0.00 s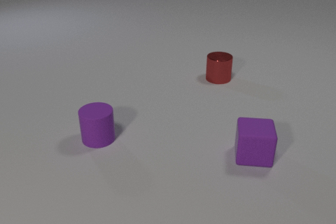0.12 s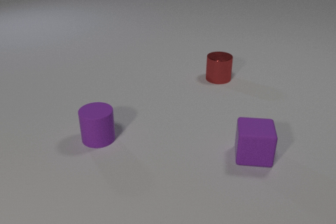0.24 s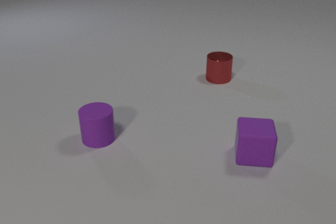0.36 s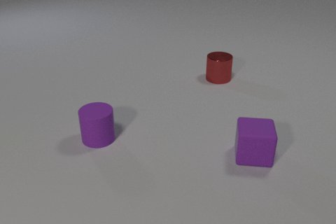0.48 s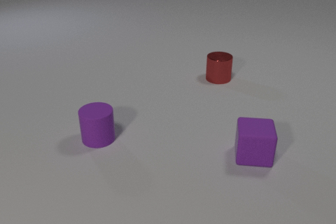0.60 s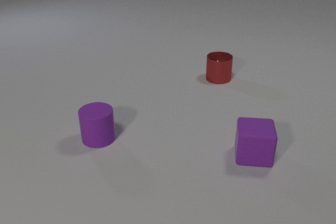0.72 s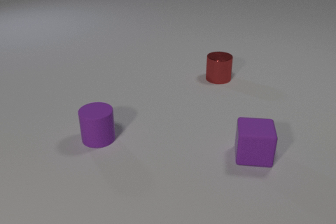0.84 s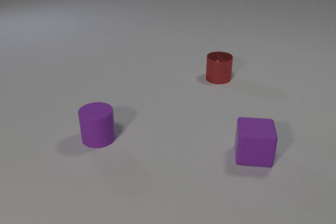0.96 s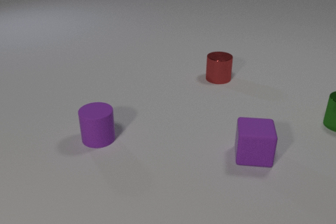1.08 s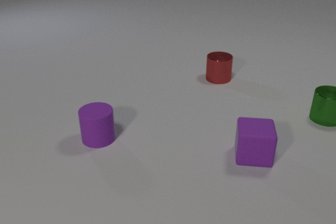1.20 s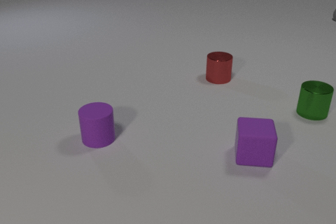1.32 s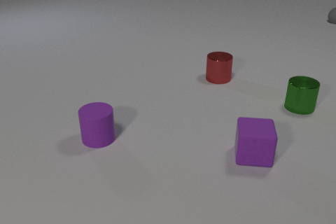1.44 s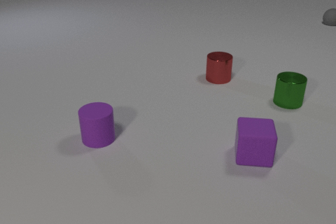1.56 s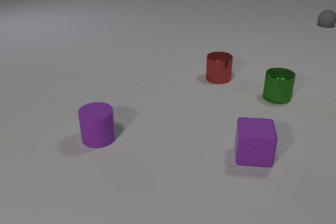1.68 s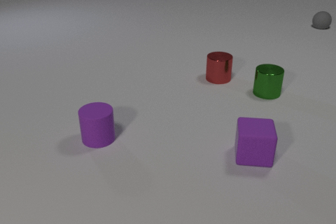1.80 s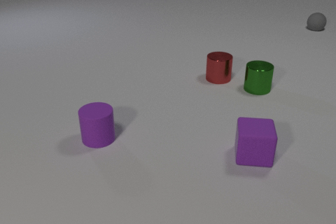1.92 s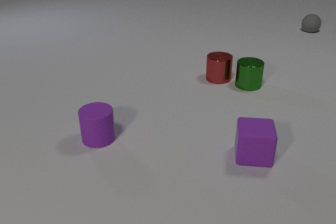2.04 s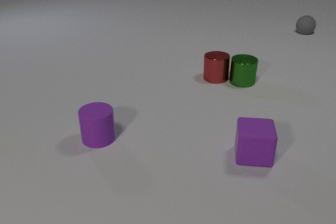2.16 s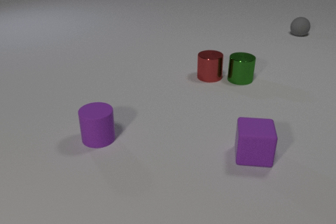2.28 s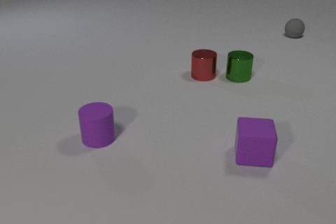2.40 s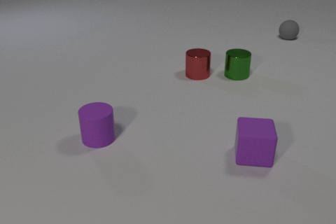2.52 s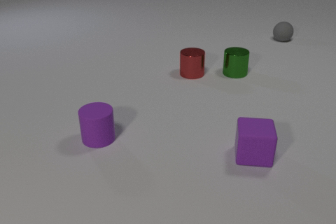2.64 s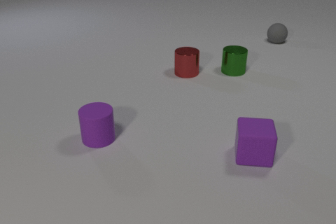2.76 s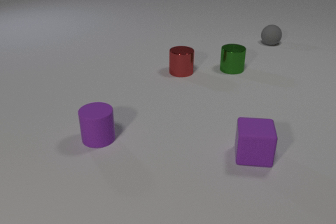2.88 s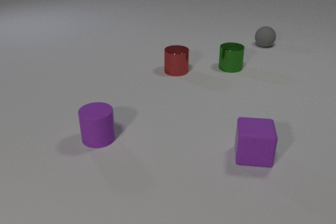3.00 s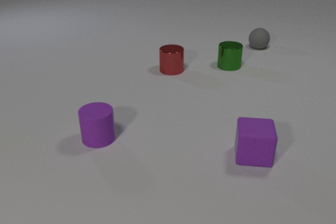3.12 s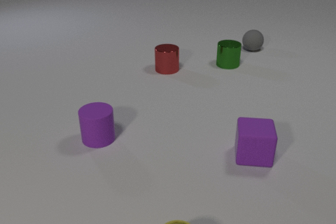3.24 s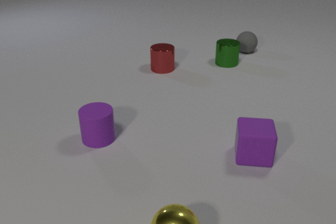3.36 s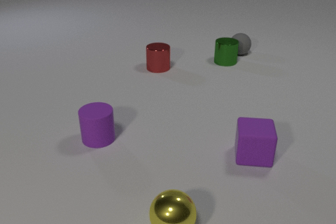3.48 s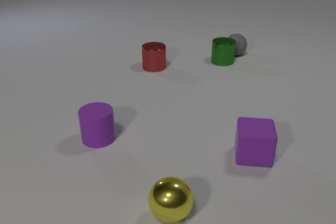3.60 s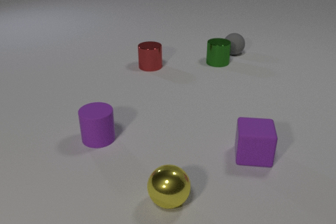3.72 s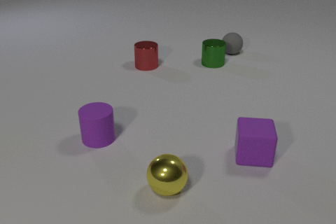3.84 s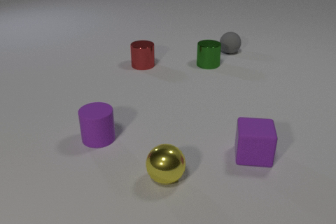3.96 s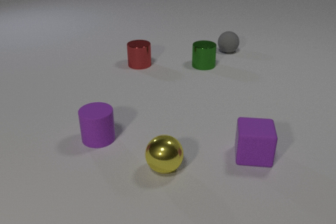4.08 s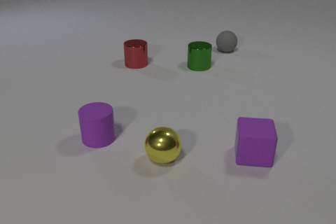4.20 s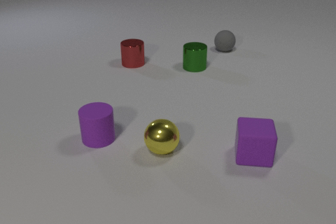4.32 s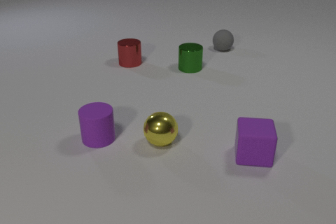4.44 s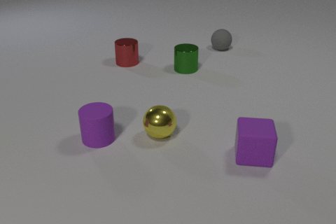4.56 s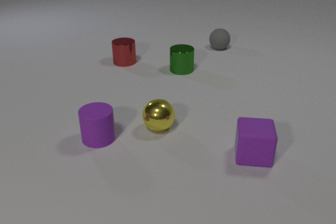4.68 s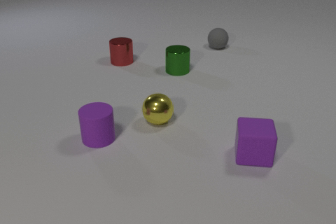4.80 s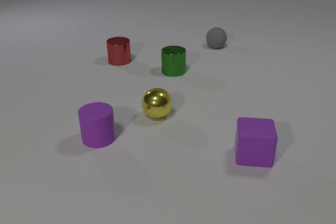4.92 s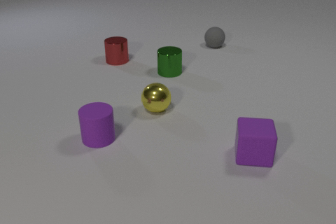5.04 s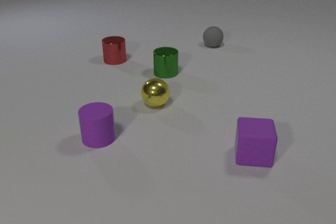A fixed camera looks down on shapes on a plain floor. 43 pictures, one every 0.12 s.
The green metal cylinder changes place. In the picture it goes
to the left.
The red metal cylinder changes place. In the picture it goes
to the left.
0.00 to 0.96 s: The green metal cylinder comes in at the right edge, slides to the left.
0.96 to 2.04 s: The green metal cylinder slides to the left and away from the camera. The gray rubber sphere comes in at the right edge, rolls toward the camera and to the left. The green metal cylinder and the red metal cylinder collide.
2.04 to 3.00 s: The green metal cylinder slides away from the camera. The red metal cylinder slides to the left. The gray rubber sphere rolls toward the camera and to the left.
3.00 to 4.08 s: The green metal cylinder slides to the left. The red metal cylinder slides to the left and away from the camera. The gray rubber sphere rolls to the left and toward the camera. The yellow metal sphere comes in at the bottom edge, rolls away from the camera. The green metal cylinder and the gray rubber sphere collide.
4.08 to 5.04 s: The green metal cylinder slides to the left and toward the camera. The red metal cylinder slides to the left and away from the camera. The gray rubber sphere rolls to the left and away from the camera. The yellow metal sphere rolls away from the camera.
How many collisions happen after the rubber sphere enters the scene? 2.
How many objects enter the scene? 3.
What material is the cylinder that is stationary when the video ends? rubber.
